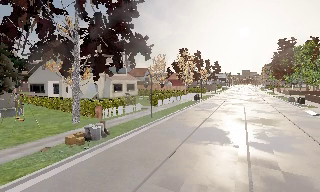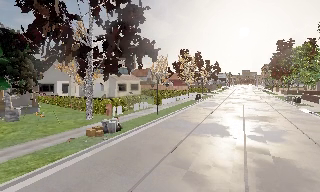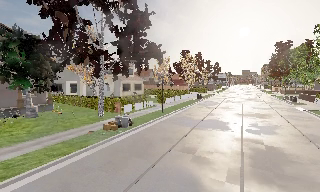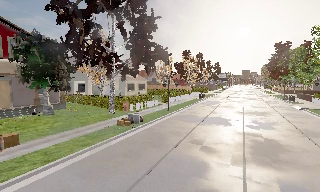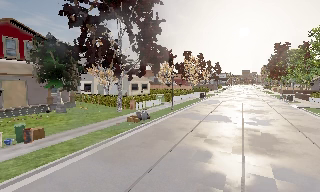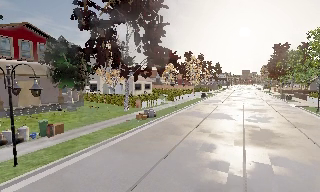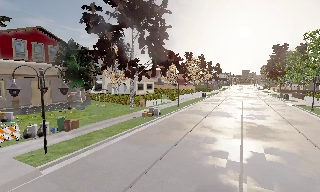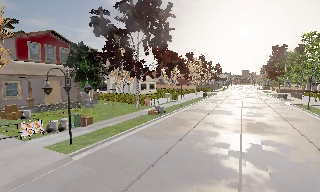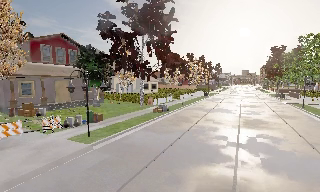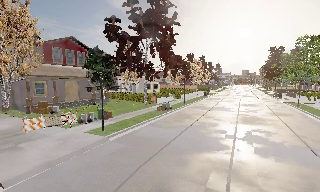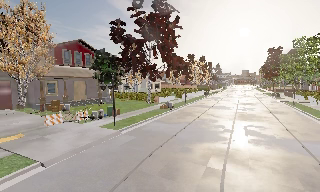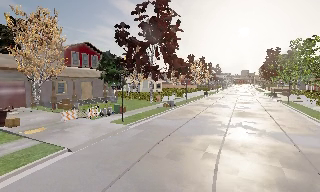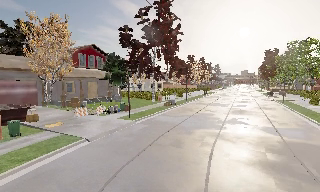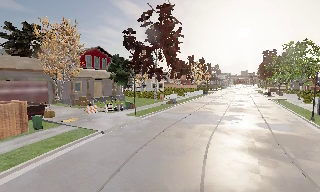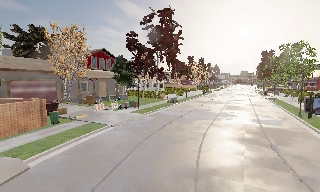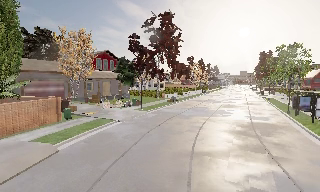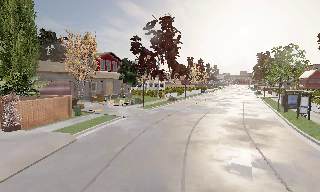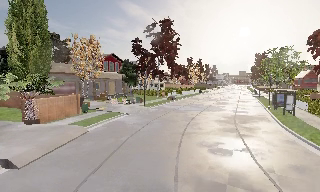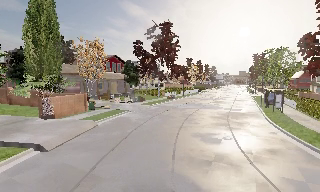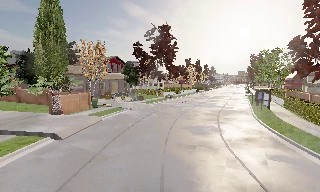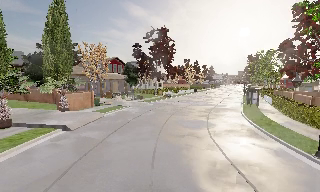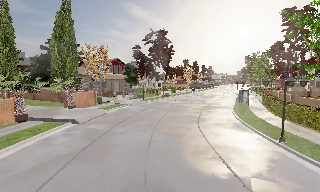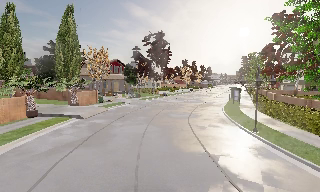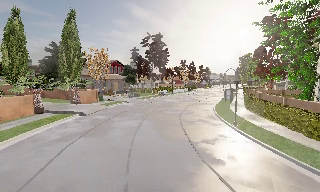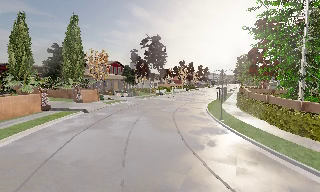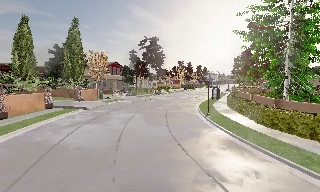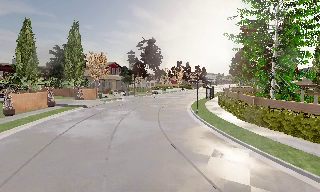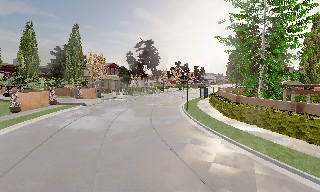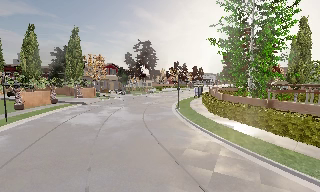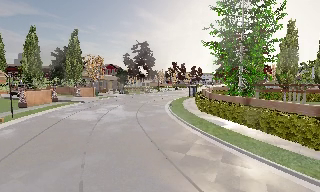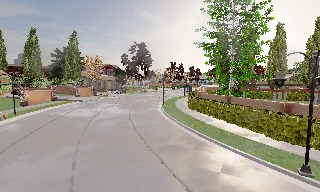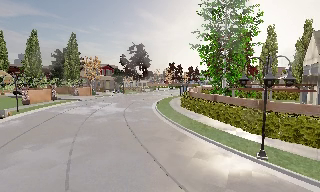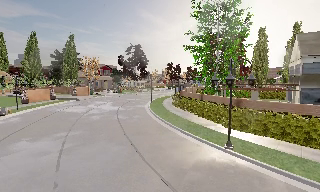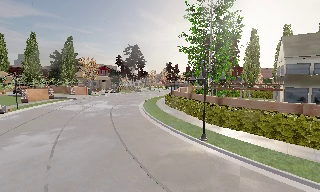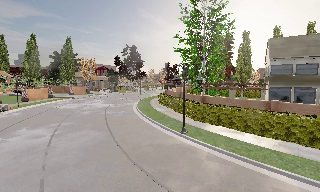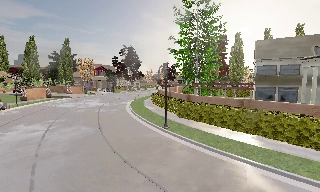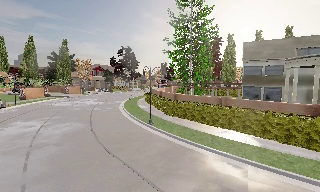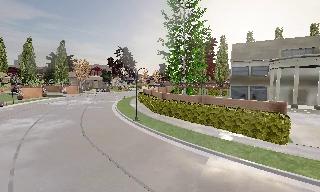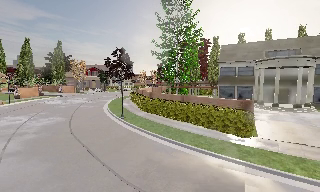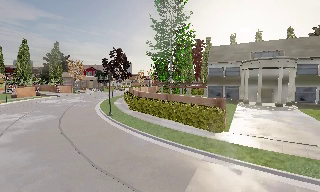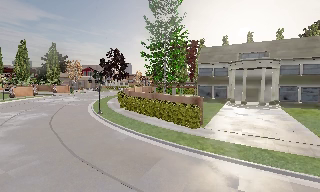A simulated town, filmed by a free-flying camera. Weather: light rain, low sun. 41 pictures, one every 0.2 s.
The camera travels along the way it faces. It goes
backward.
0.0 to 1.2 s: The camera travels backward and to its left, about 8 m, so what stands in front gets smaller.
1.2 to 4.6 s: The camera travels backward, about 25 m, so what stands in front gets smaller.
4.6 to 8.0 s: The camera travels backward and to its right, about 30 m, so what stands in front gets smaller.
The film runs backward here.
